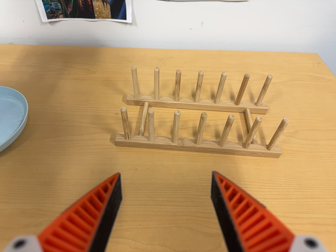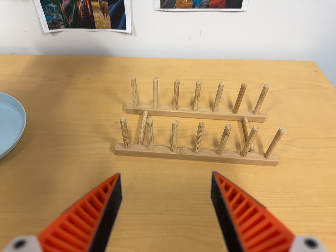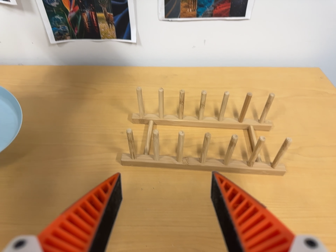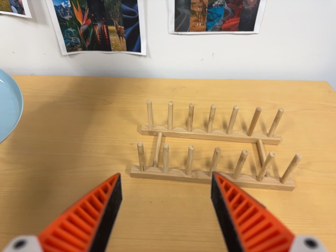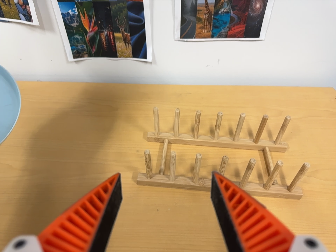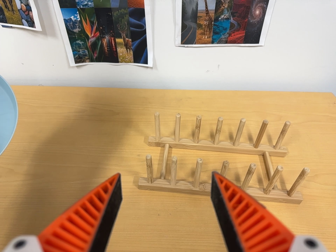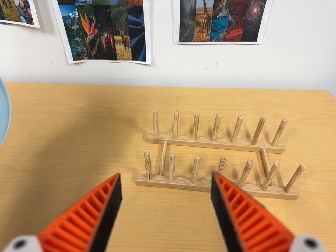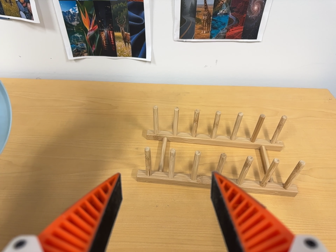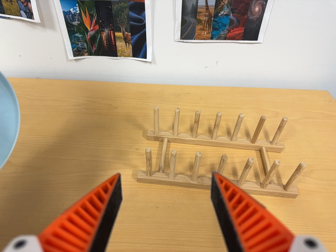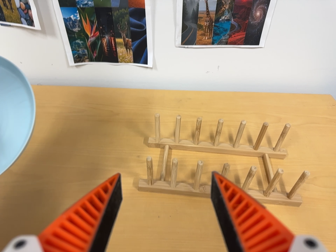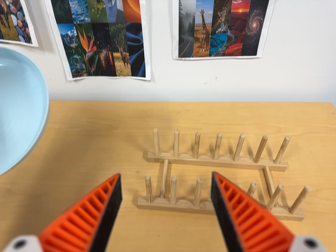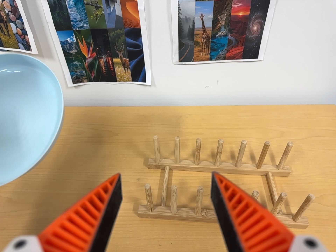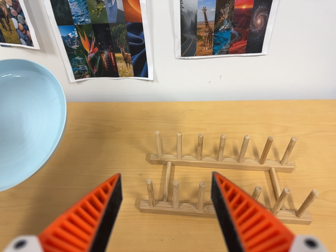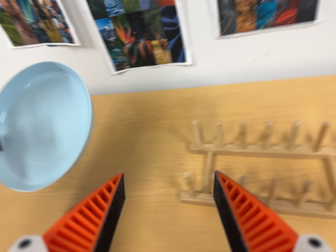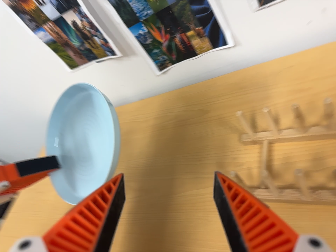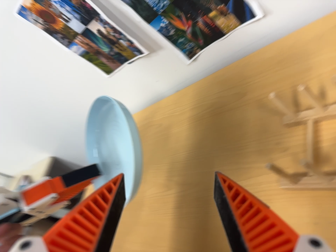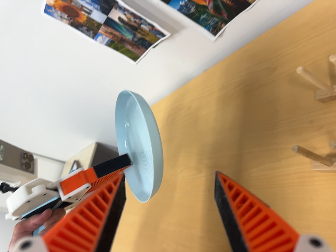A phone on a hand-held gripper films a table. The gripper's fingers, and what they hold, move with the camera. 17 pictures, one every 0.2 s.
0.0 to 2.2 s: The camera travels toward the top of its view, about 7 cm, so close, fixed things drift downward.
2.2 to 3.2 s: The scene slides to the right, as the camera pans about 55 degrees to its left. It travels to its right and toward the top of its view, about 18 cm. Its aim tips toward the bottom of its view by about 20 degrees. It rolls about its line of sight by about 25 degrees, and the scene rotates counterclockwise.
The film runs forward here.
